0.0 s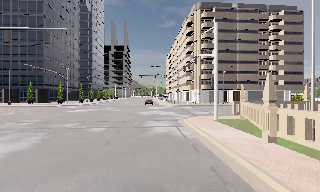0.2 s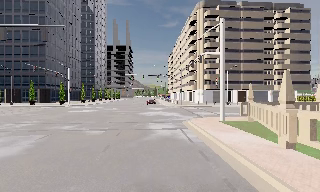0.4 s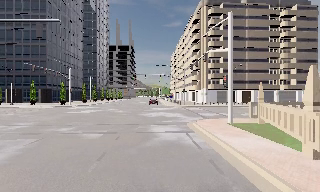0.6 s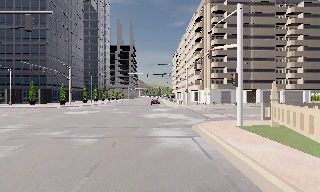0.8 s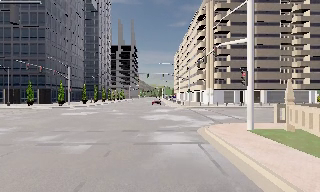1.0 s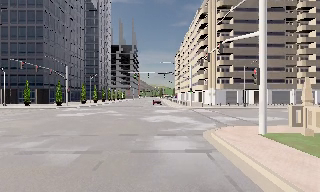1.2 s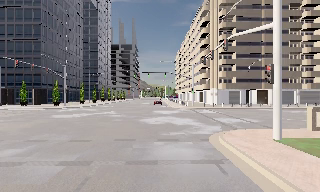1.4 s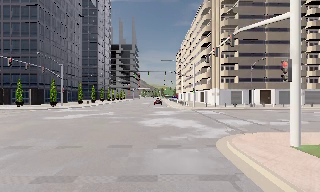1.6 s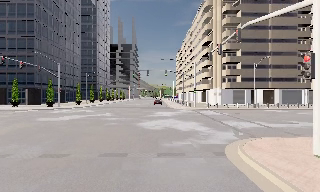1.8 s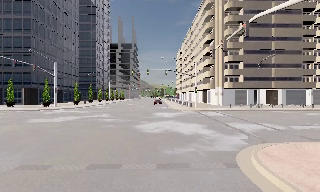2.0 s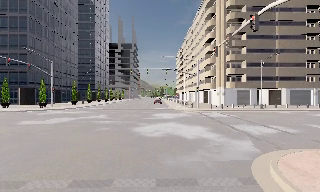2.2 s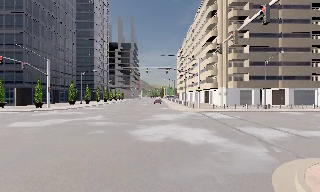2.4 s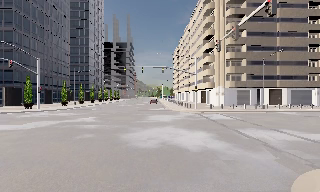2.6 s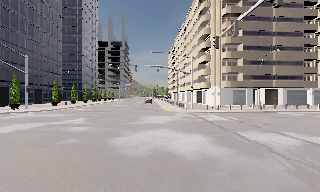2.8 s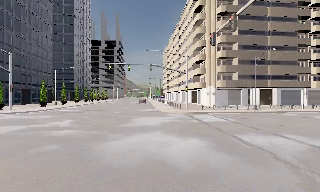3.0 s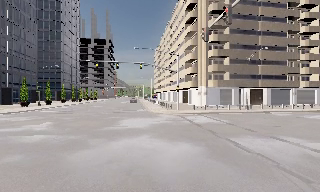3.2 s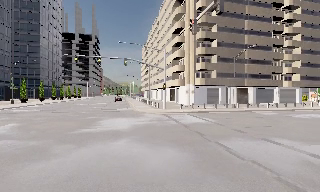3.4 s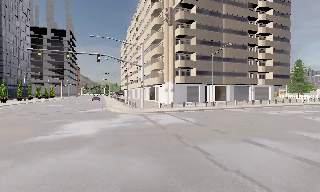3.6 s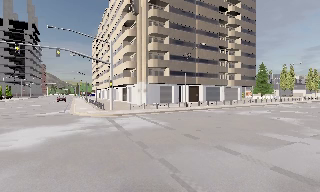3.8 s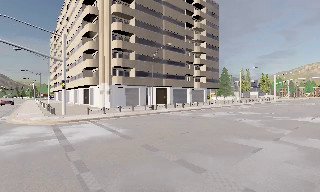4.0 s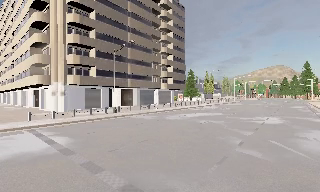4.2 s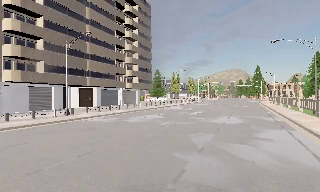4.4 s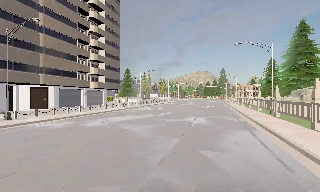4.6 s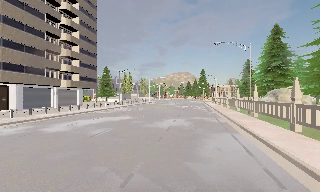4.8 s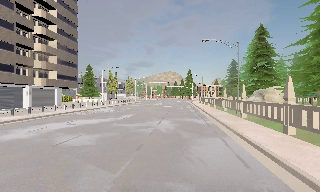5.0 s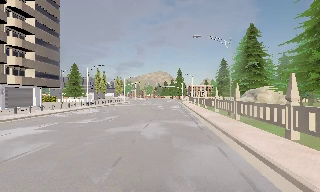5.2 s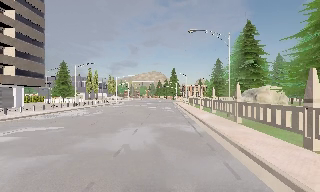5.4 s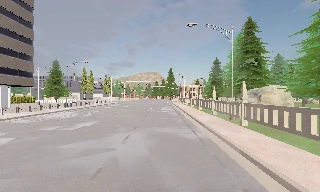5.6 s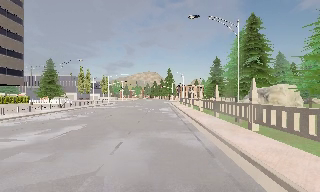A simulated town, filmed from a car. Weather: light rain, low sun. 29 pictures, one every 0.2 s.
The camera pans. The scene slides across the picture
to the left.
The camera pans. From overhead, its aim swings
clockwise.
0.0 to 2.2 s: The camera travels forward, about 10 m, so what stands in front looms larger.
2.2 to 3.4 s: The scene slides to the left, as the camera pans about 20 degrees to its right. It travels forward, about 6 m, so what stands in front looms larger.
3.4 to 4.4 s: The scene slides to the left, as the camera pans about 50 degrees to its right. It travels forward and to its right, about 7 m.
4.4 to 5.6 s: The scene slides to the left, as the camera pans about 20 degrees to its right. It travels forward, about 8 m, so what stands in front looms larger.
The film runs forward here.
